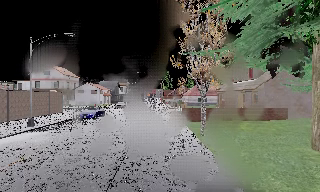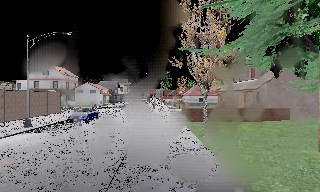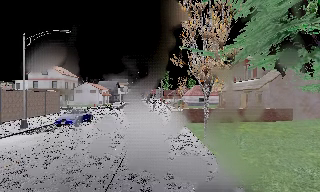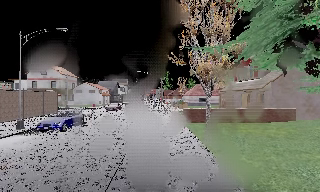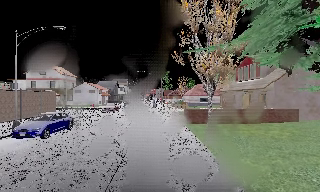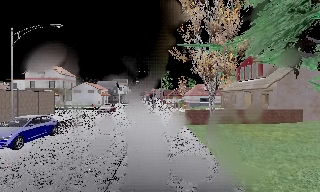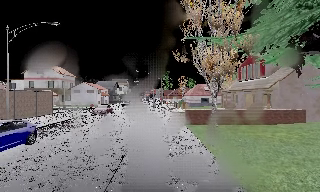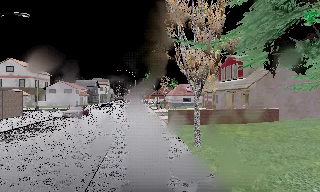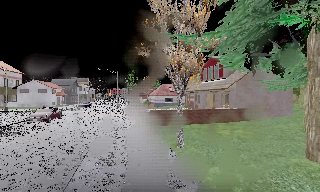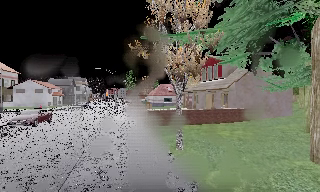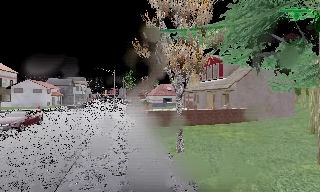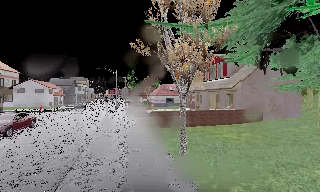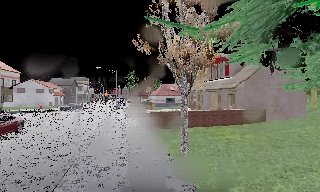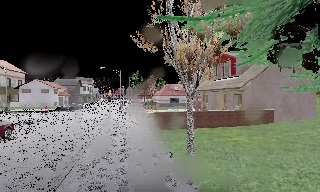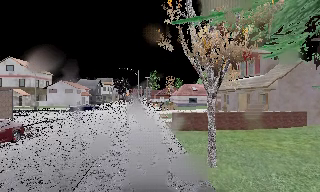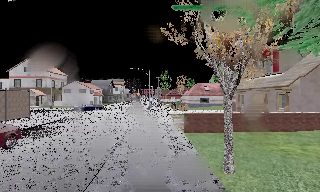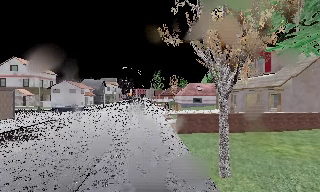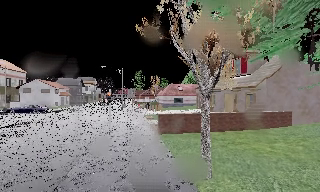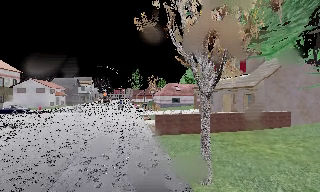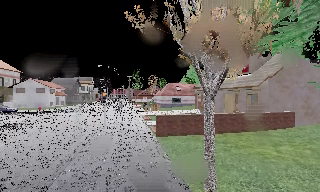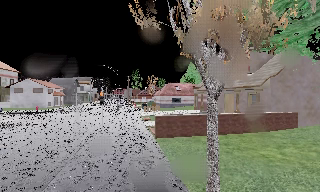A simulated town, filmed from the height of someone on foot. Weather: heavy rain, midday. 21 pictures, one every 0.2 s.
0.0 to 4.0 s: The camera pans to its right, which is clockwise from overhead, by about 10 degrees. It travels forward, about 7 m, so what stands in front looms larger.
The film runs forward here.
